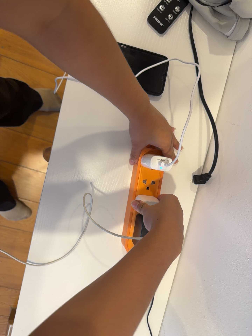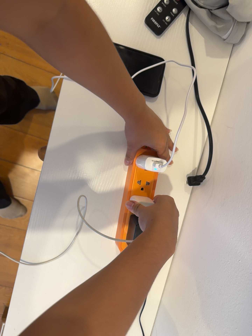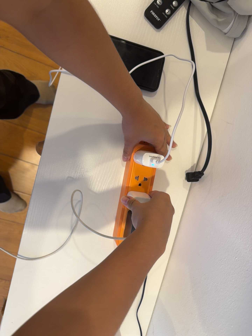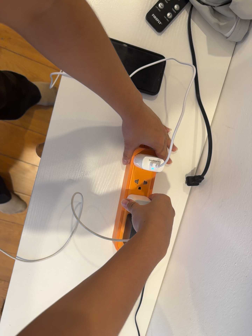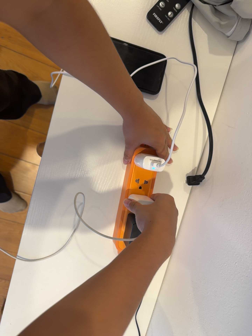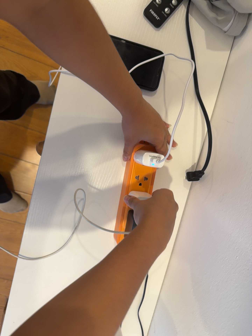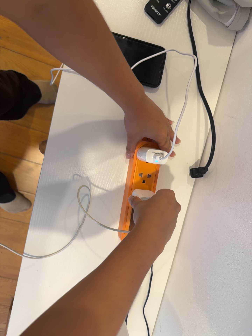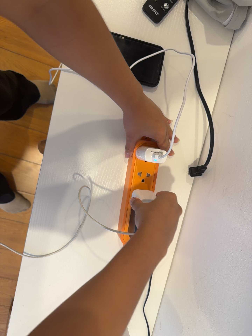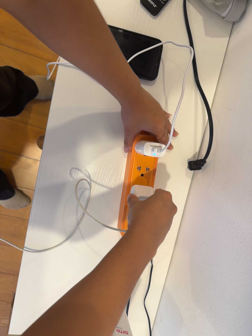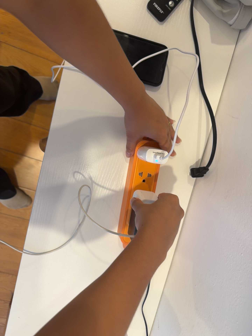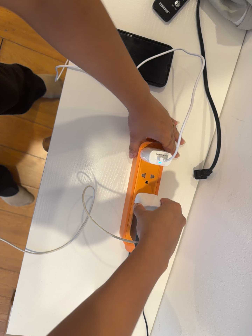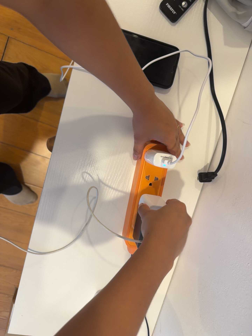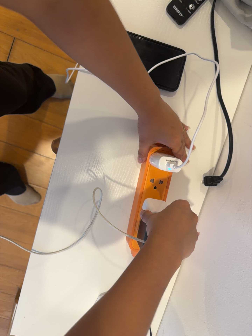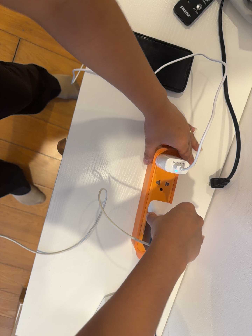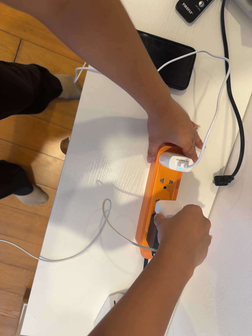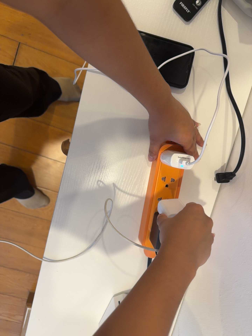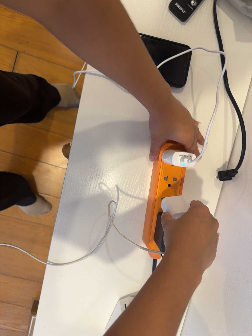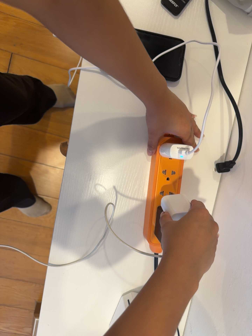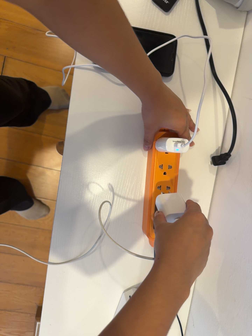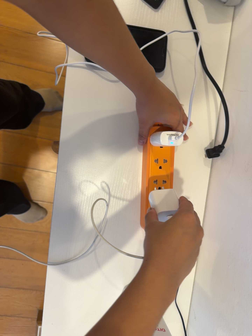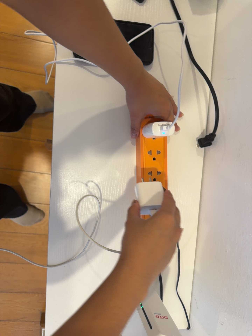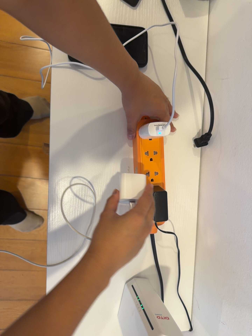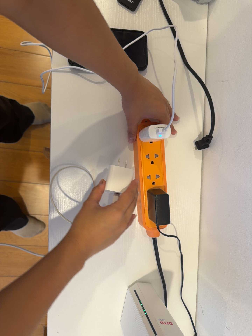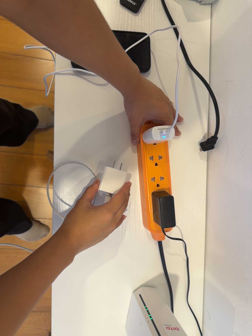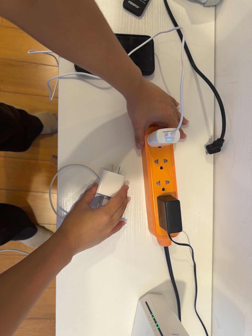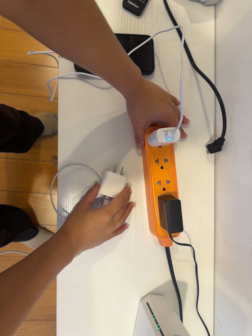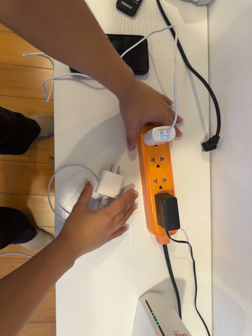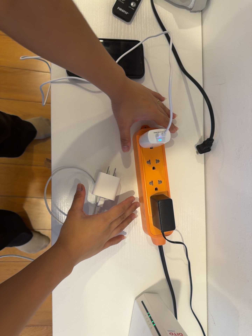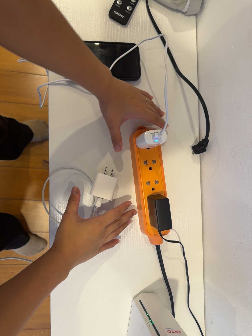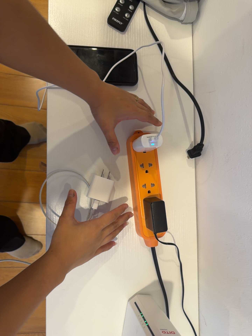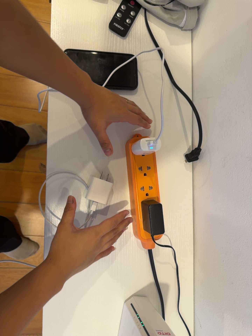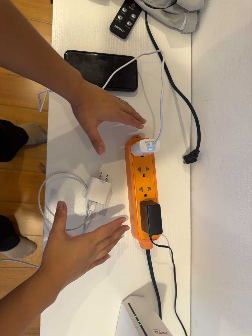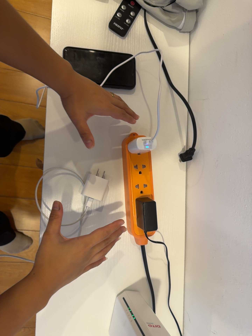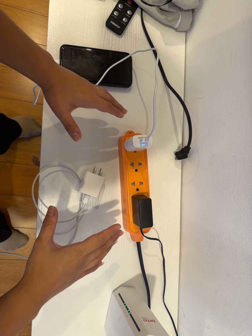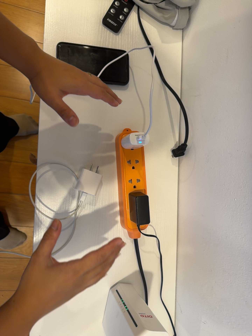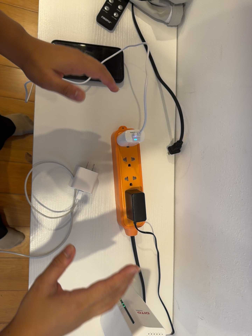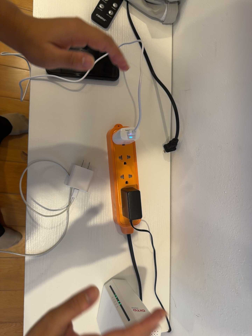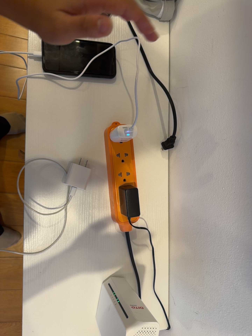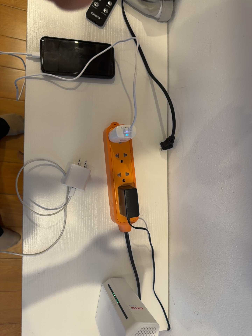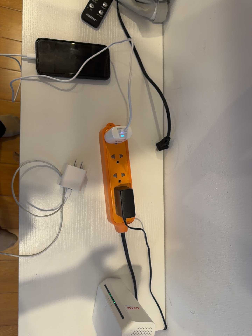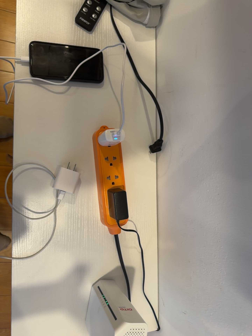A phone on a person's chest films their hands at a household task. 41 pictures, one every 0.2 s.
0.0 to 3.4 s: The camera shifts only a little, or ends up much as it began.
3.4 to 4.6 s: The camera travels toward the bottom of its view, about 5 cm. It rolls about its line of sight by about 10 degrees, and the scene rotates counterclockwise.
4.6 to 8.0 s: The camera shifts only a little, or ends up much as it began.
The film runs backward here.
